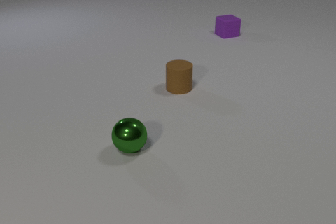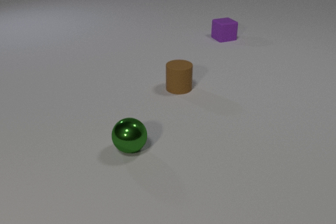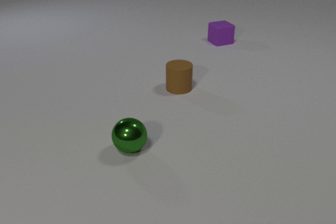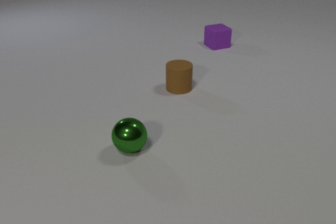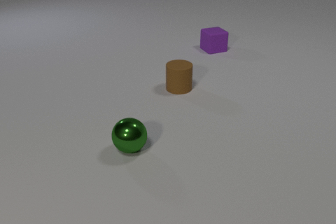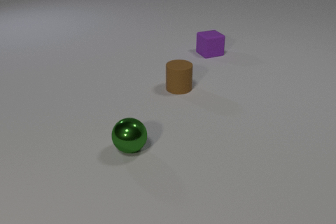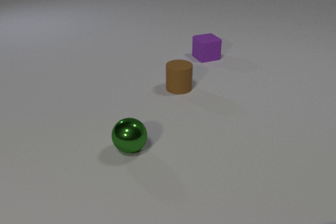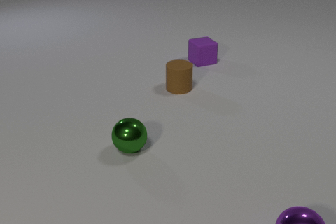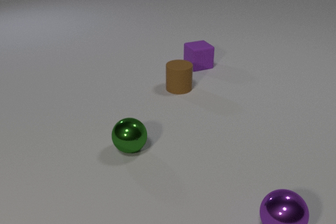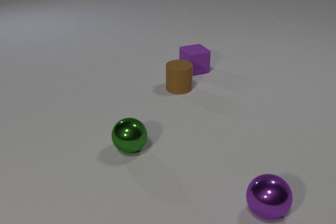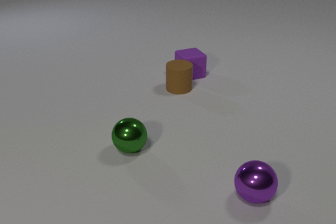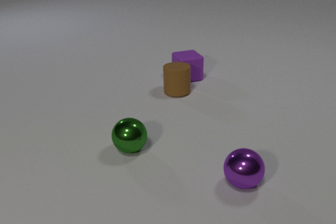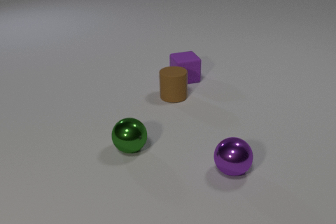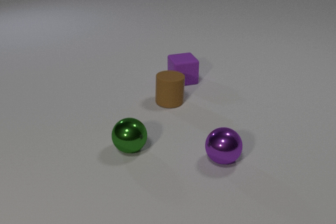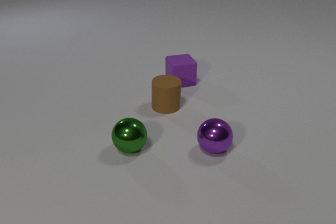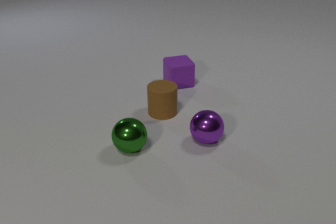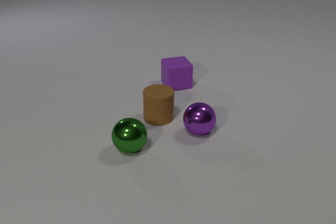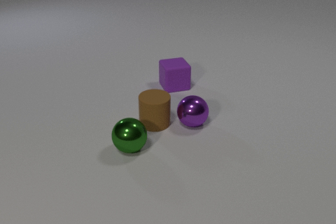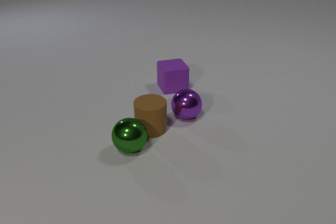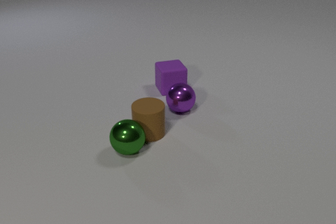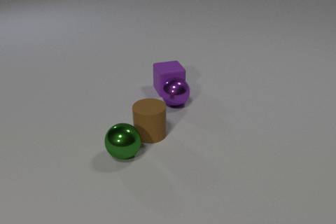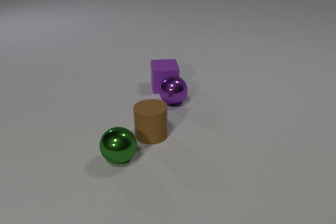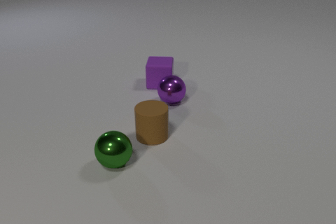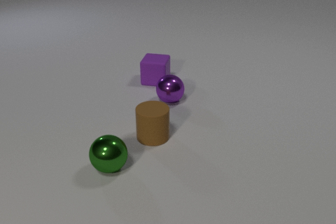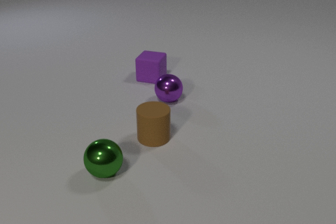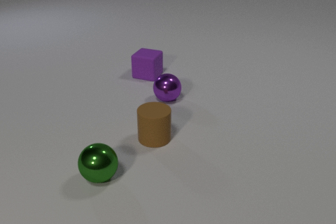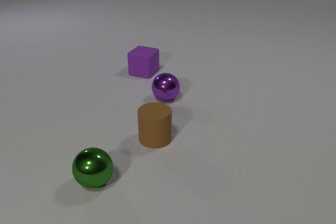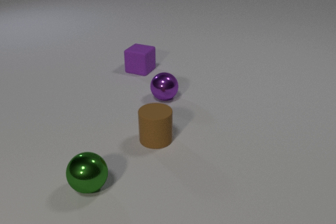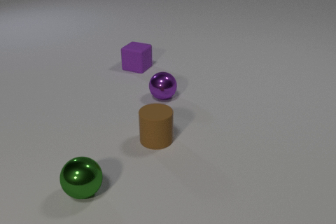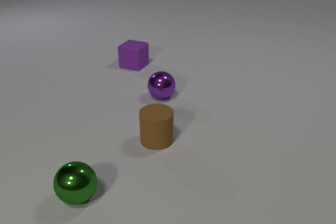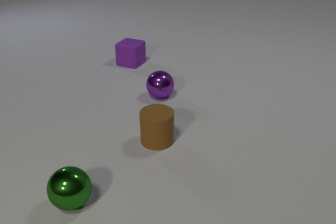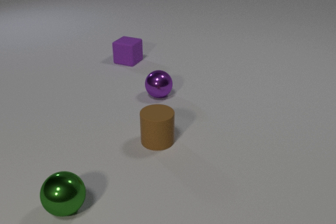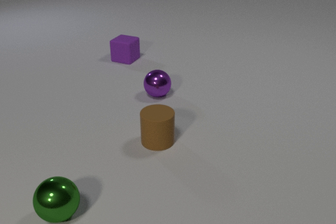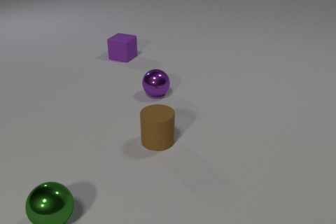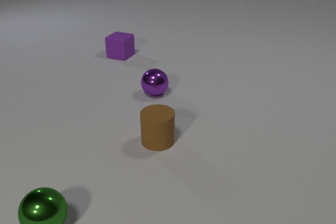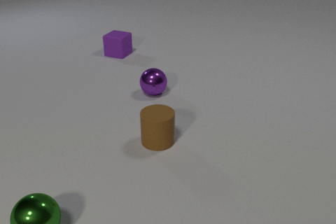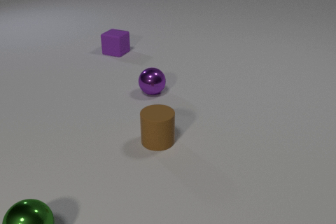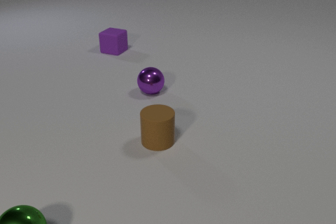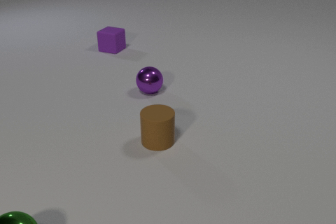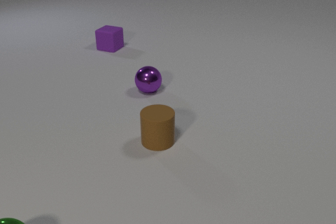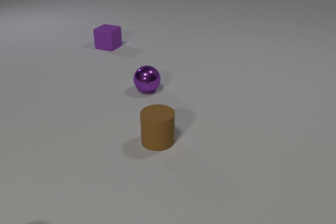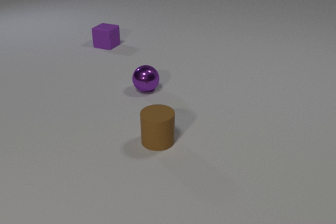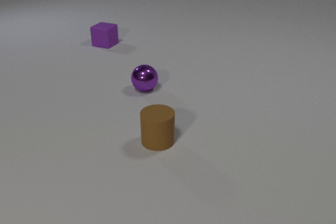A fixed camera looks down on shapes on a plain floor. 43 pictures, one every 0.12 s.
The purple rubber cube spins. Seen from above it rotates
clockwise.
The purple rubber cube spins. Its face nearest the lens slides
to the left.
0.00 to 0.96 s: The purple rubber cube slides toward the camera. The purple metal sphere comes in at the bottom edge, rolls away from the camera and to the left.
0.96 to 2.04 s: The purple rubber cube slides toward the camera and to the left. The brown rubber cylinder slides toward the camera. The purple metal sphere rolls away from the camera and to the left. The purple rubber cube and the brown rubber cylinder collide.
2.04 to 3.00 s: The purple rubber cube slides to the left and away from the camera, spins so that its near face slides to the left, clockwise seen from above. The brown rubber cylinder slides toward the camera. The purple metal sphere rolls away from the camera and to the left. The green metal sphere rolls toward the camera and to the left. The brown rubber cylinder and the green metal sphere collide. The purple rubber cube and the purple metal sphere collide.
3.00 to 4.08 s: The purple rubber cube slides away from the camera and to the left. The purple metal sphere rolls to the left and away from the camera. The green metal sphere rolls toward the camera and to the left.
4.08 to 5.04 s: The purple rubber cube slides away from the camera and to the left. The purple metal sphere rolls away from the camera and to the left. The green metal sphere rolls to the left and toward the camera, leaves at the bottom edge.
How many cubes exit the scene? 0.
What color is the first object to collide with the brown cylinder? purple.
What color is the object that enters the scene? purple.
